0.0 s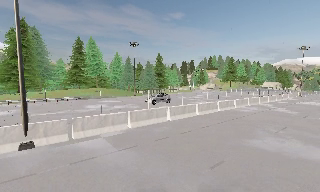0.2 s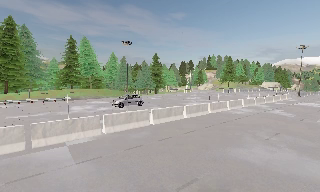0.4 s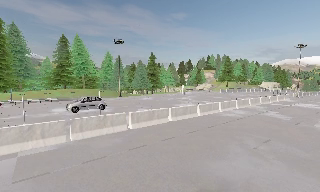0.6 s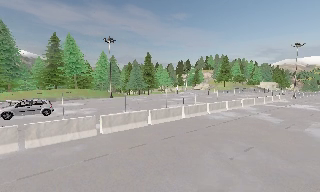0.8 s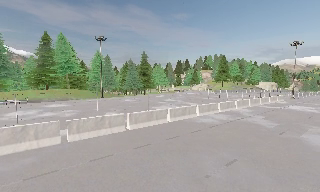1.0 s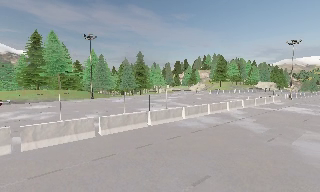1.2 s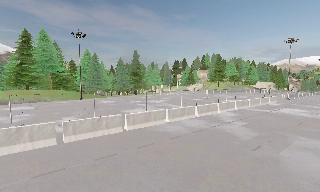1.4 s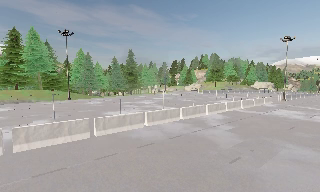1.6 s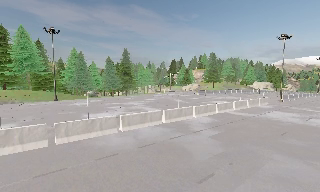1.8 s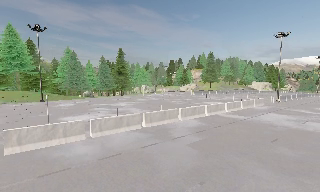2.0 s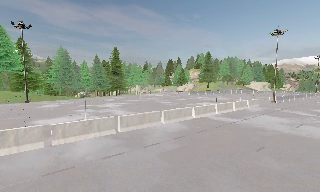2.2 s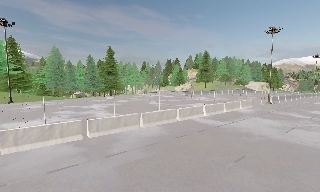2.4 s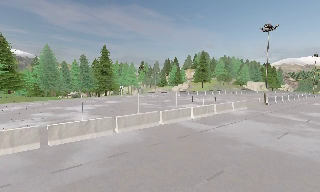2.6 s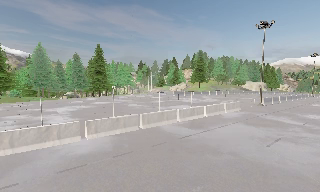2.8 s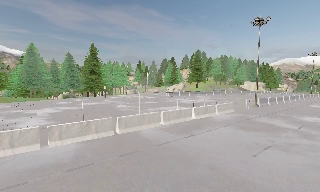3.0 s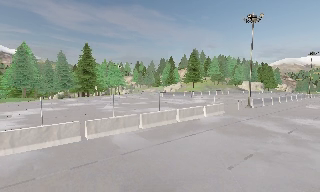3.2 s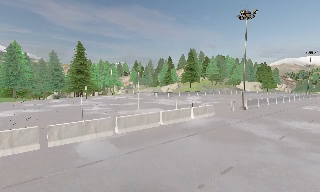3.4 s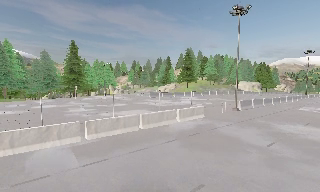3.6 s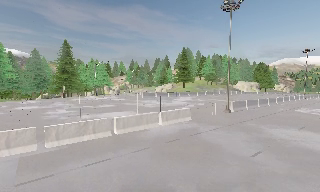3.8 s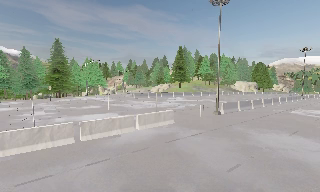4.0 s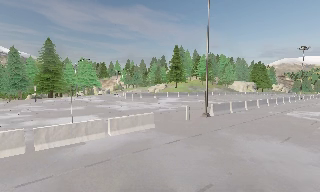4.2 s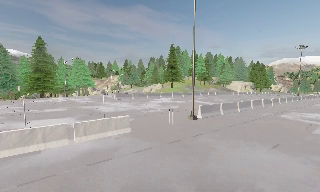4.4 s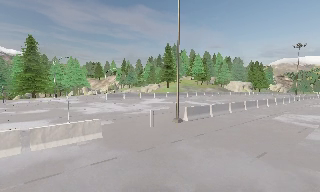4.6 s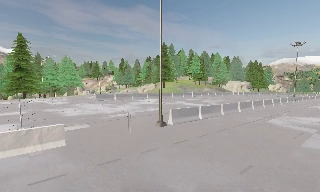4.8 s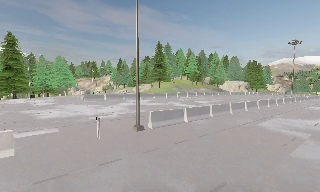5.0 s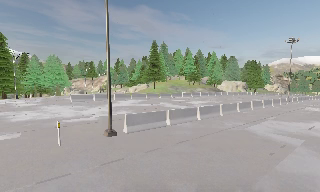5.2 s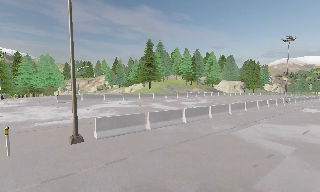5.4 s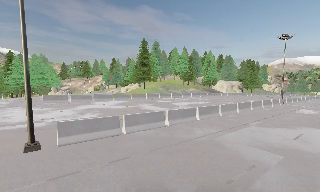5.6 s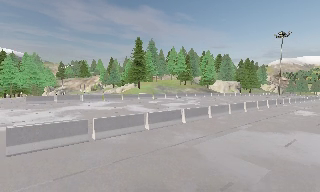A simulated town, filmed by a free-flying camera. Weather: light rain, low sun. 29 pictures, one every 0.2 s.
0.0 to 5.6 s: The camera travels to its right and forward, about 55 m, so close, fixed things drift to the left.
The film runs forward here.
